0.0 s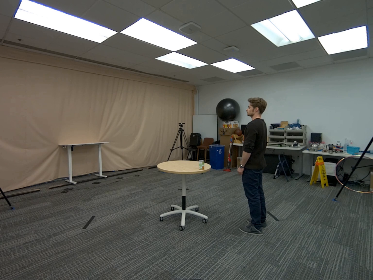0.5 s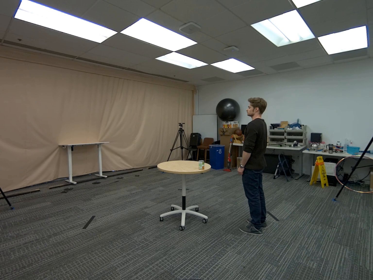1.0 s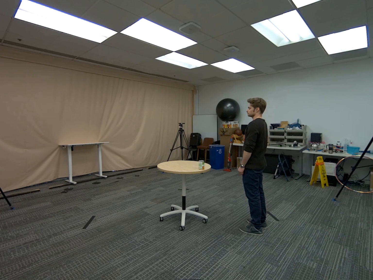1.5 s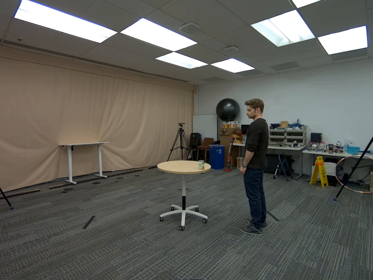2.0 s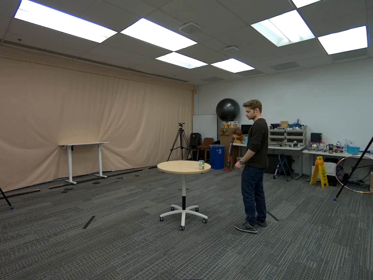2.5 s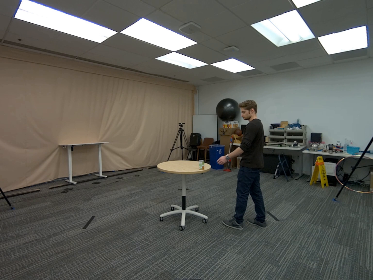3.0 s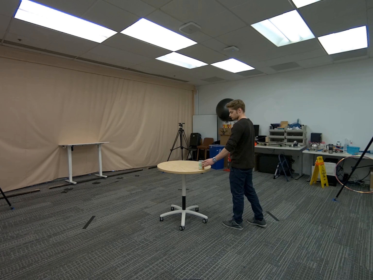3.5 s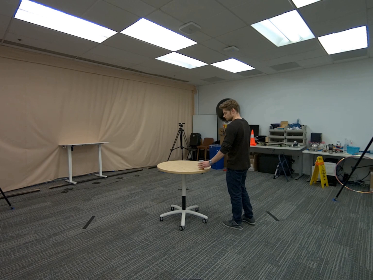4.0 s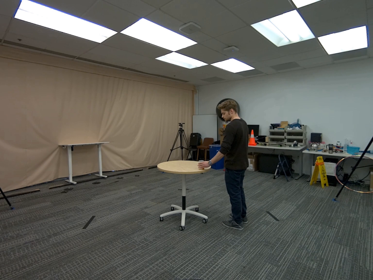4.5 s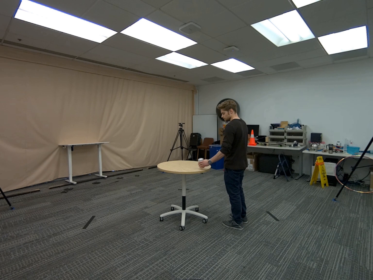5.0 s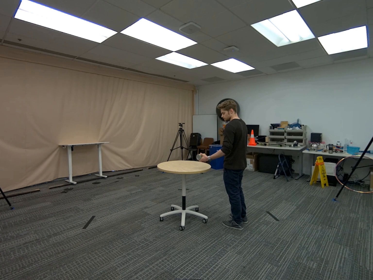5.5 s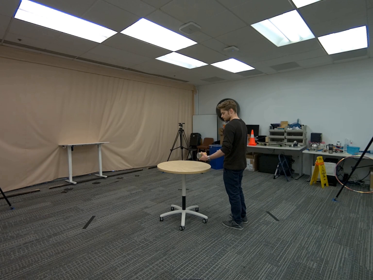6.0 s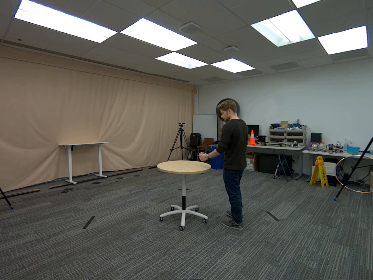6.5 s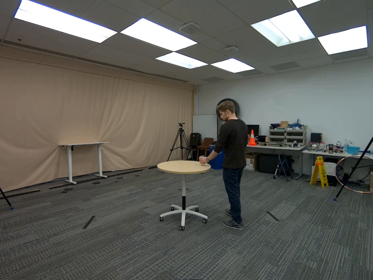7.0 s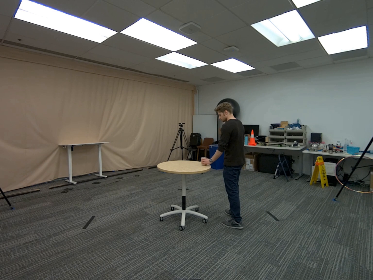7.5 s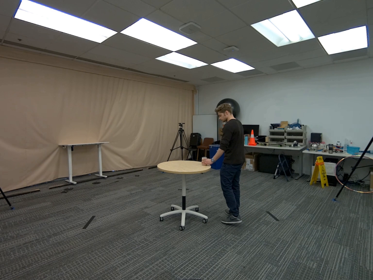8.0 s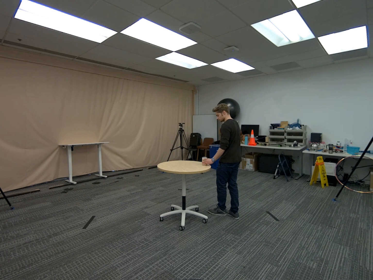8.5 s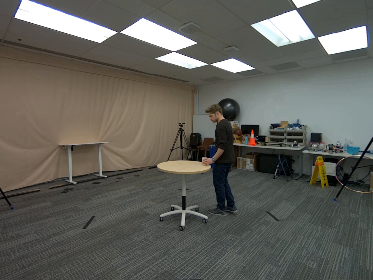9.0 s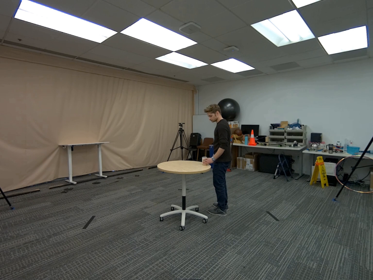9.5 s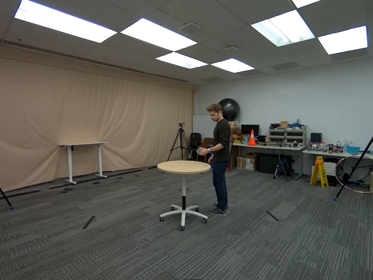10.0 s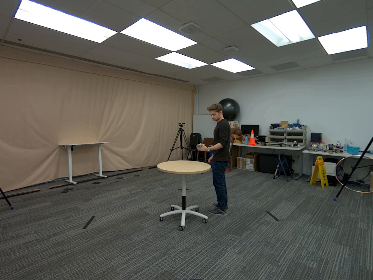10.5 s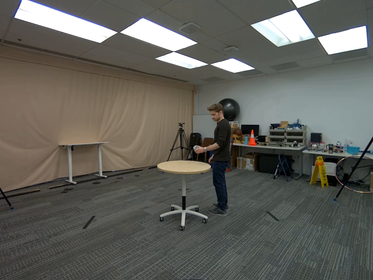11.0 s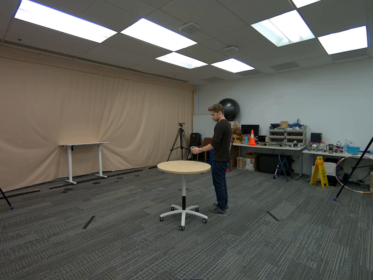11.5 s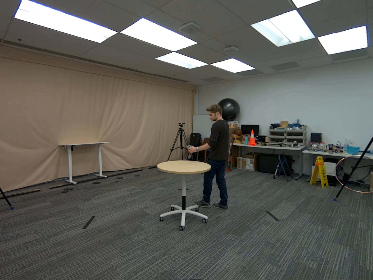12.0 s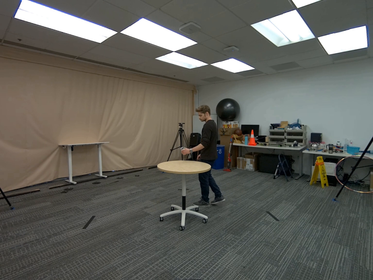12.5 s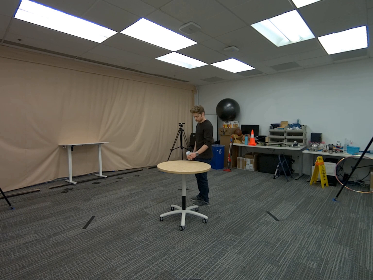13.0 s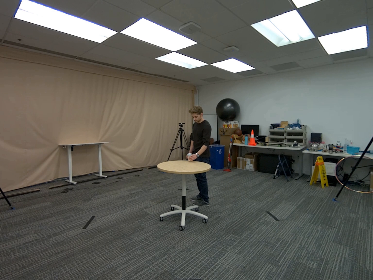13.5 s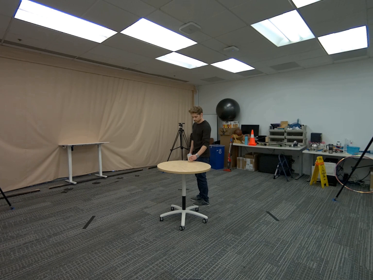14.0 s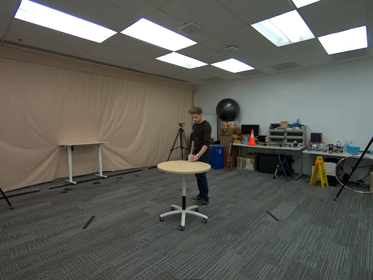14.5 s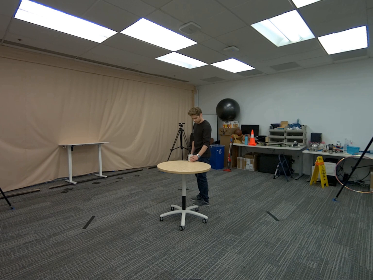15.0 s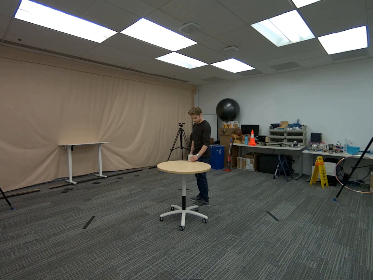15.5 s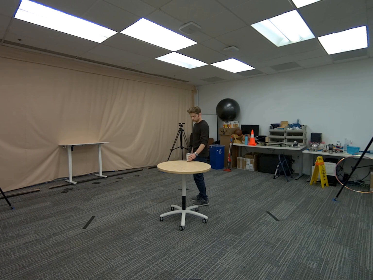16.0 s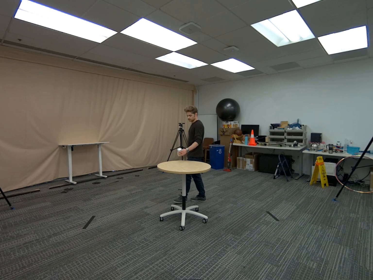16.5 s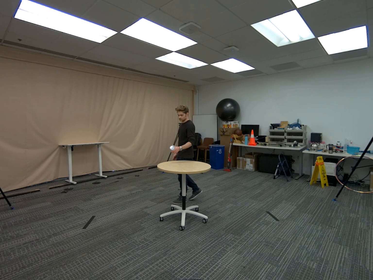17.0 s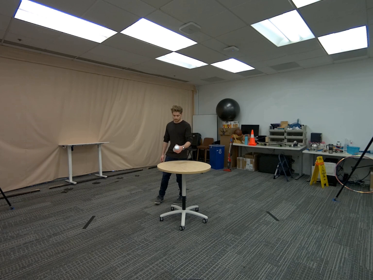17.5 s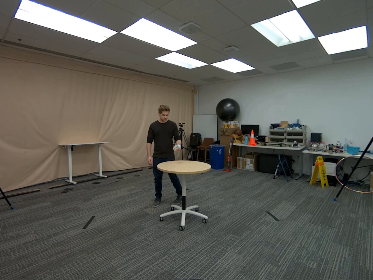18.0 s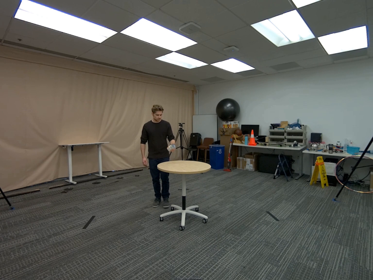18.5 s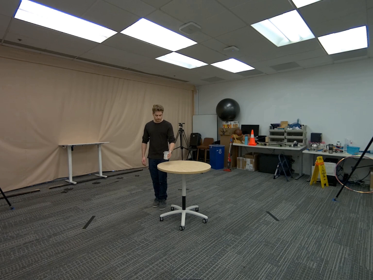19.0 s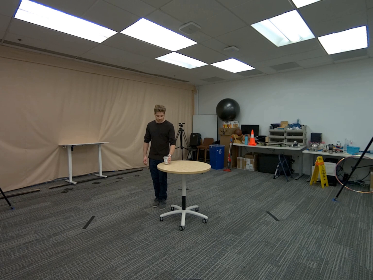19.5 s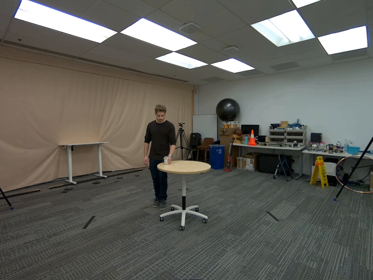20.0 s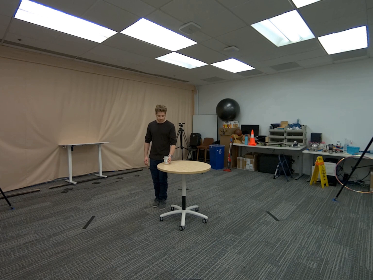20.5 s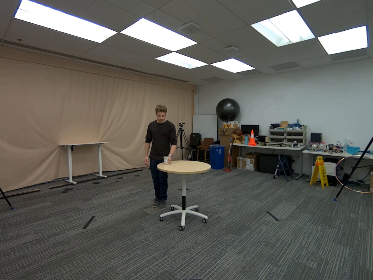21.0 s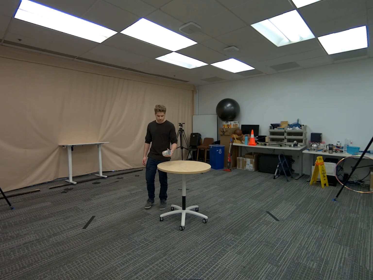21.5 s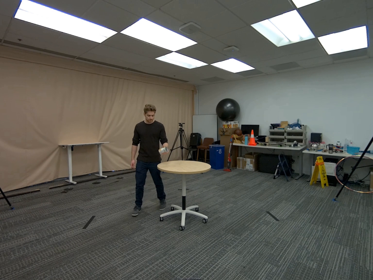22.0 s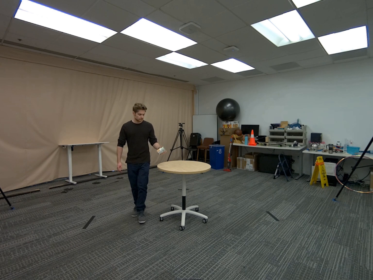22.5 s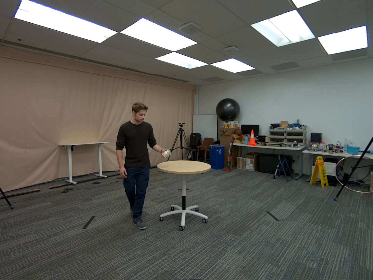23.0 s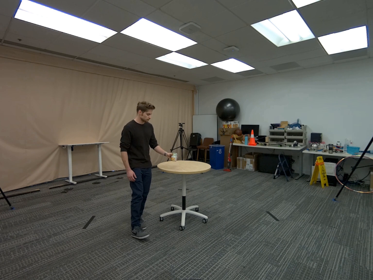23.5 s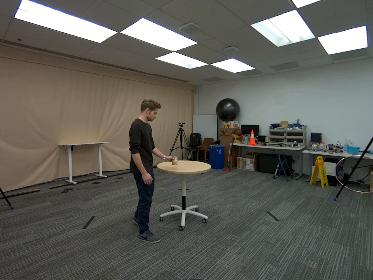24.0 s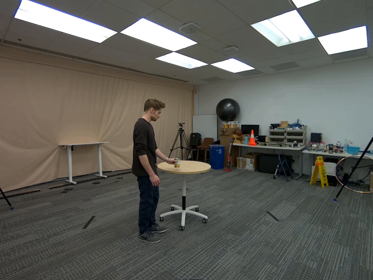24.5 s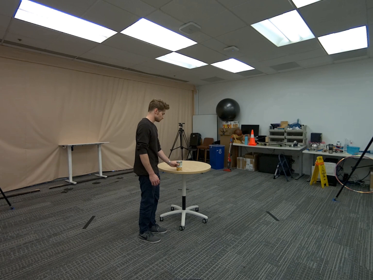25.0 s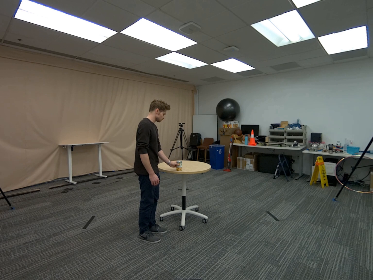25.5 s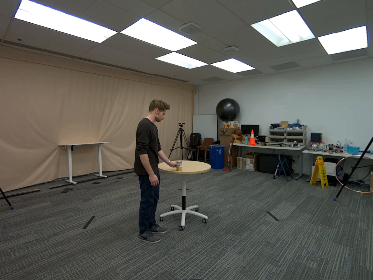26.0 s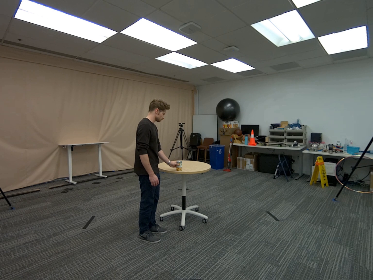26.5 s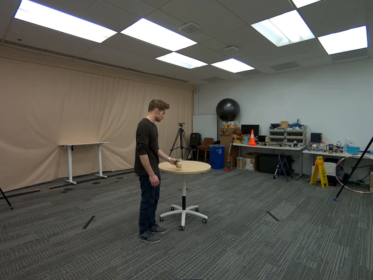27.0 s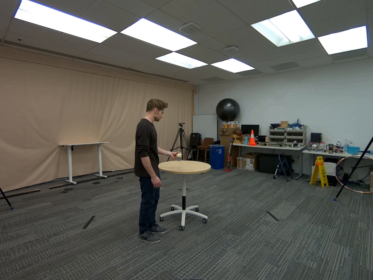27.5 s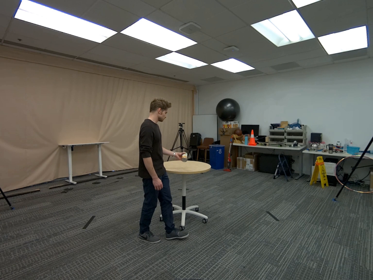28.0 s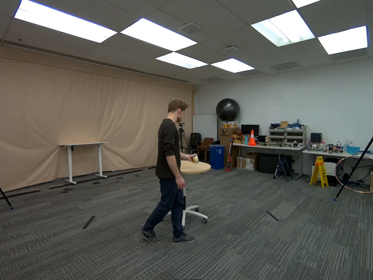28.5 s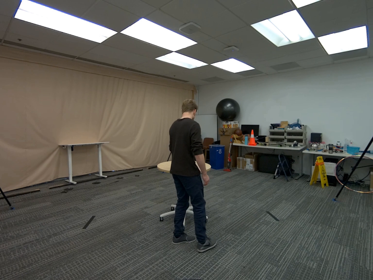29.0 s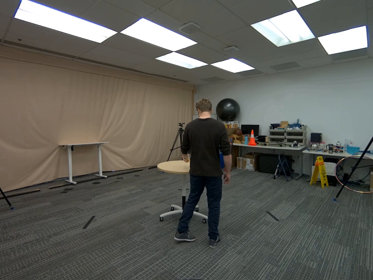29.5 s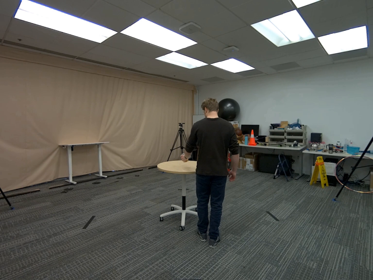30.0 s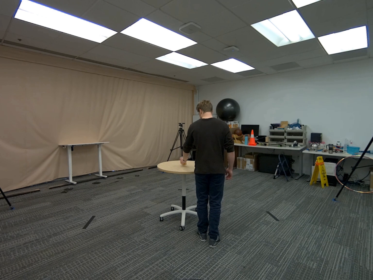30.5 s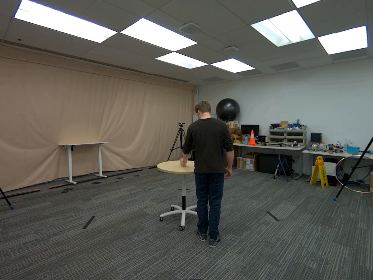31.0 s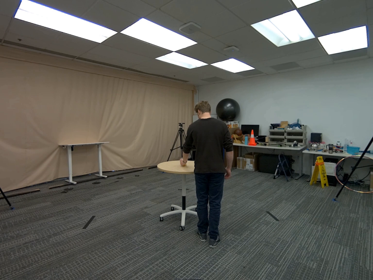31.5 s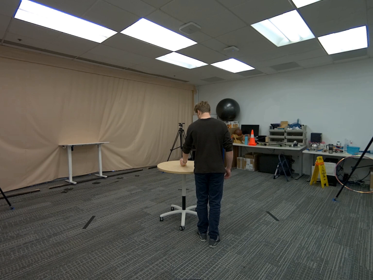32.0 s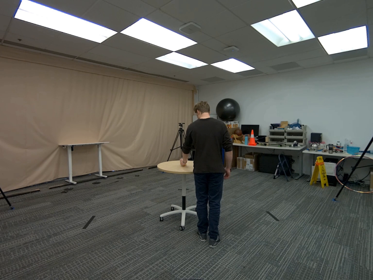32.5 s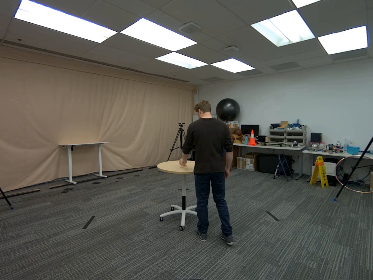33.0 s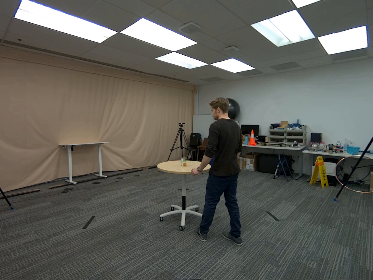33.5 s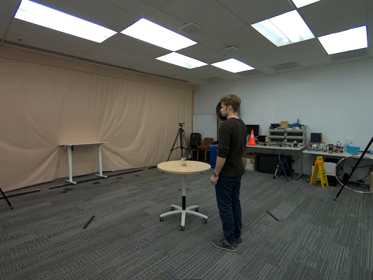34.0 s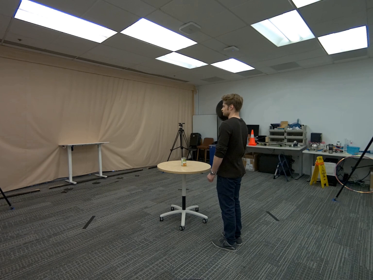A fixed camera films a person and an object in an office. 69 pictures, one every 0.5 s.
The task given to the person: Walk over to the corn can on the round table and pick and place the can in various spaces on the round table using only your left hand. Don't let go of the can until the sequence has ended.
